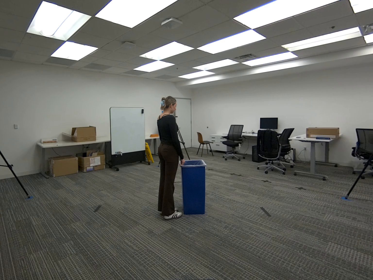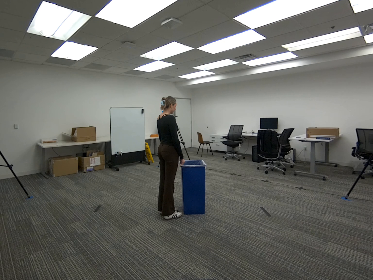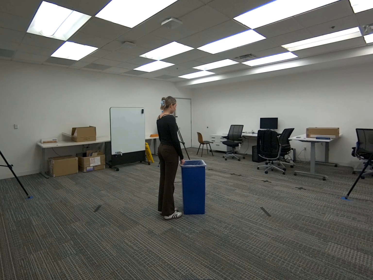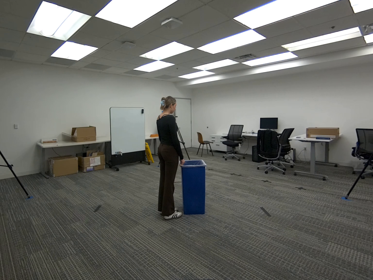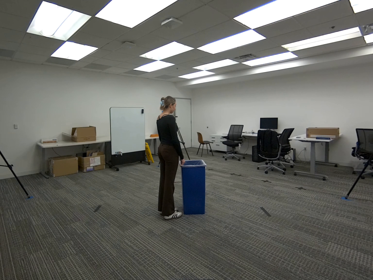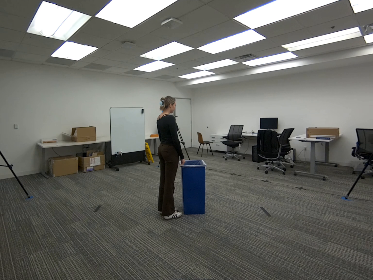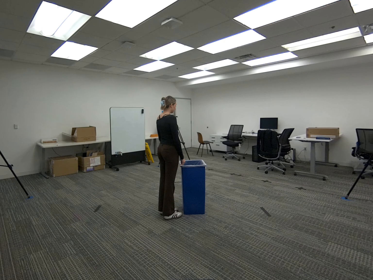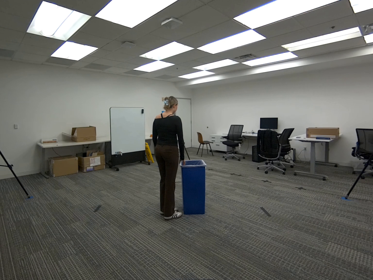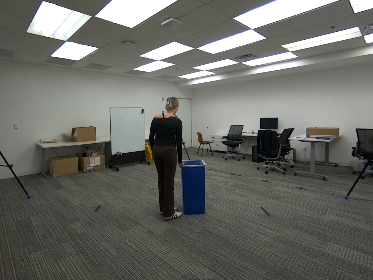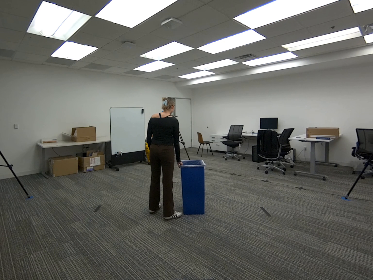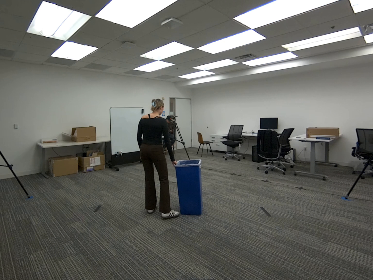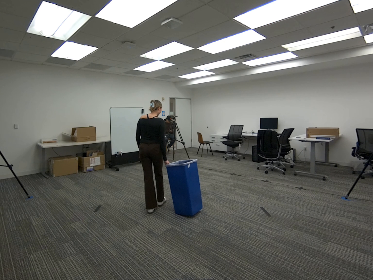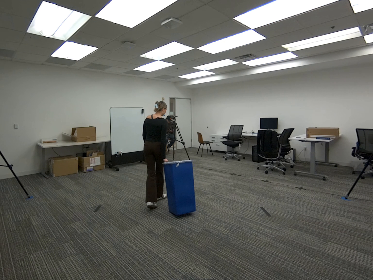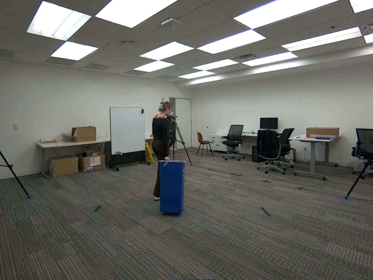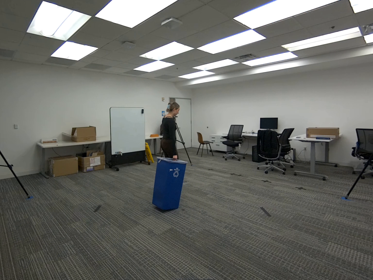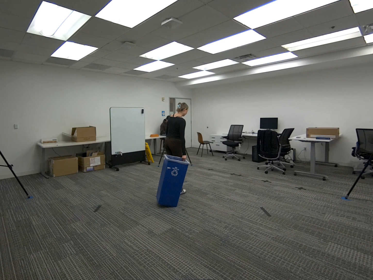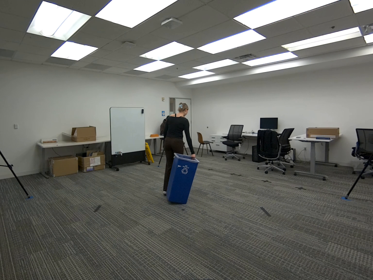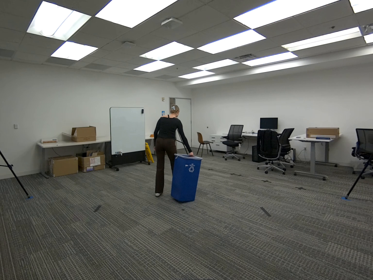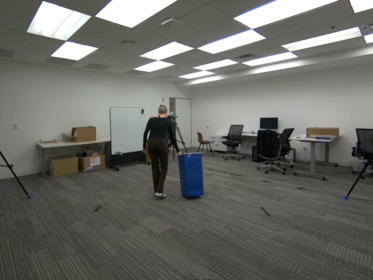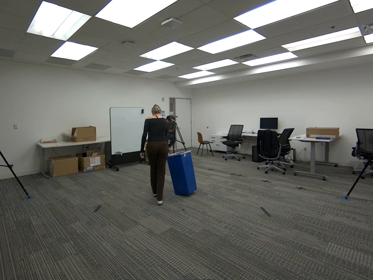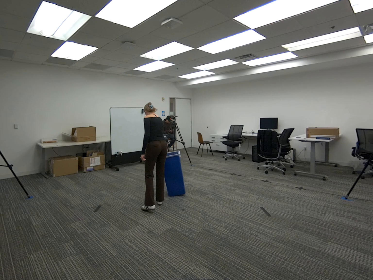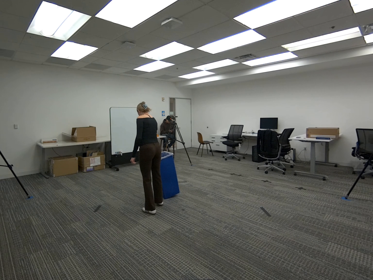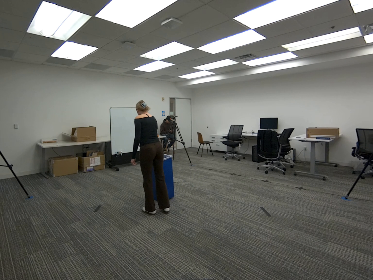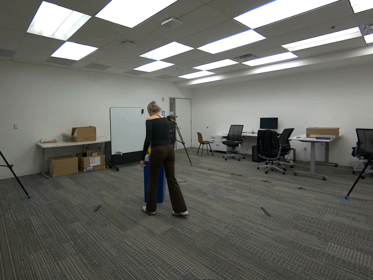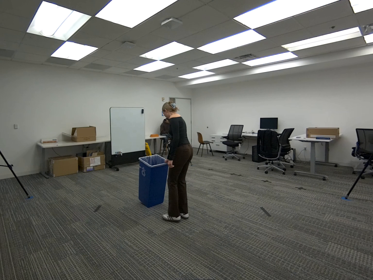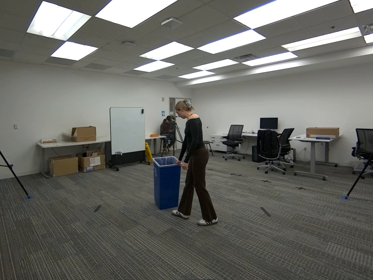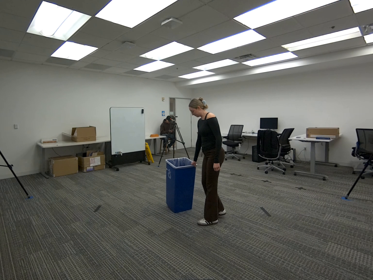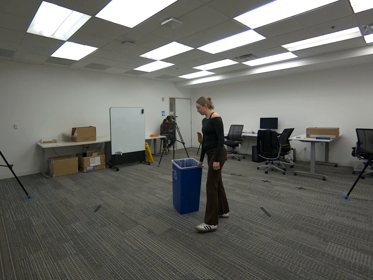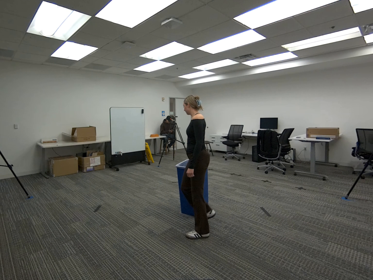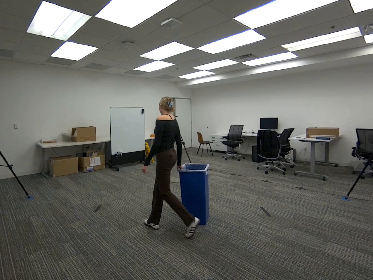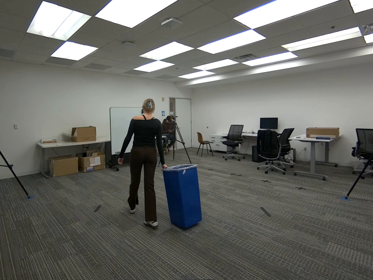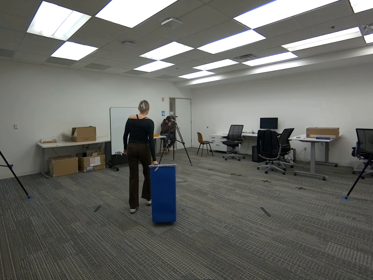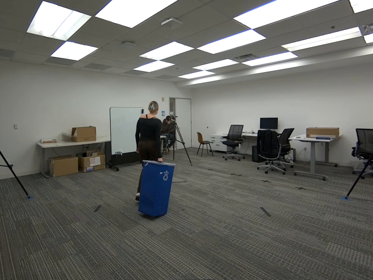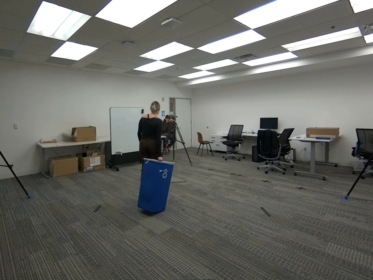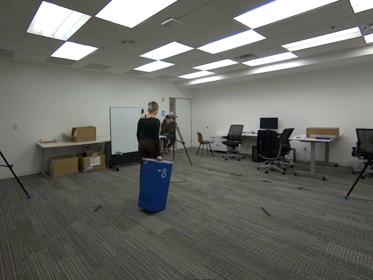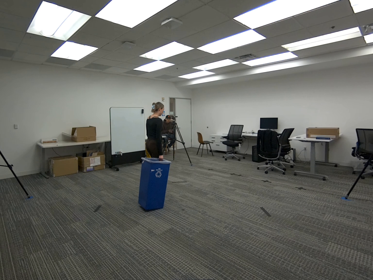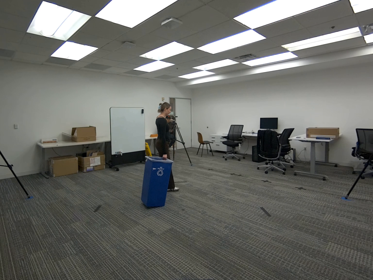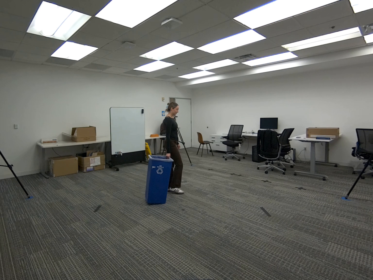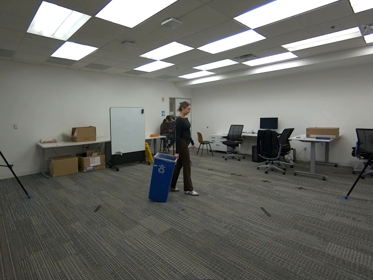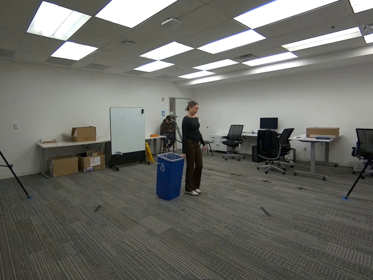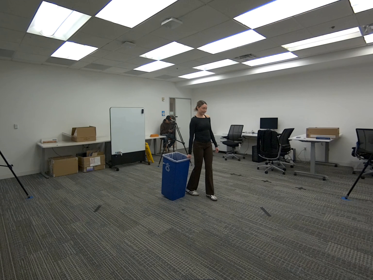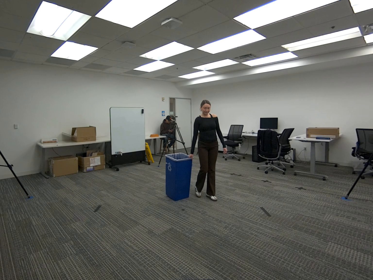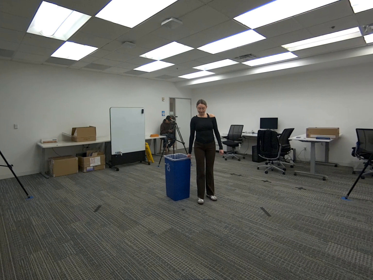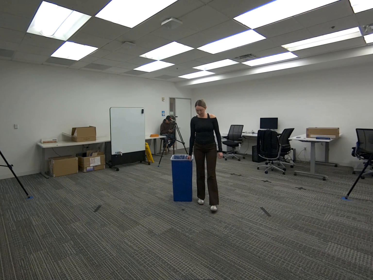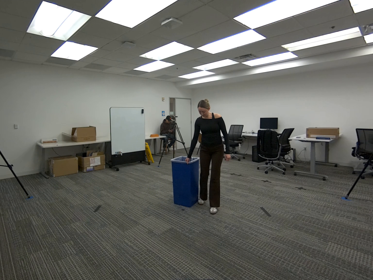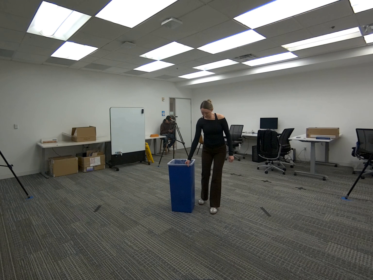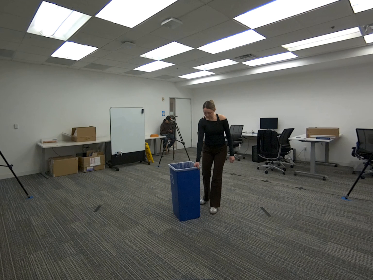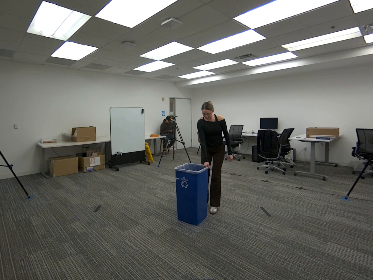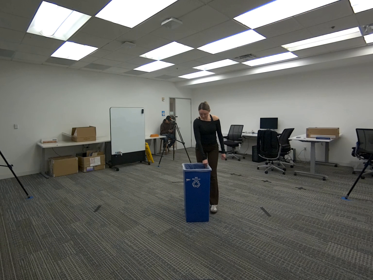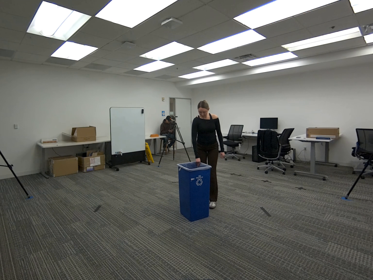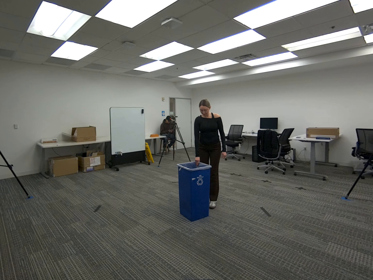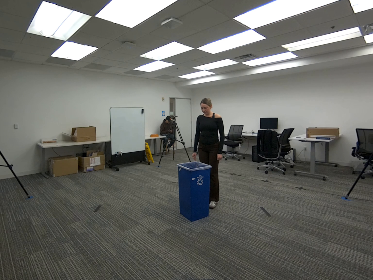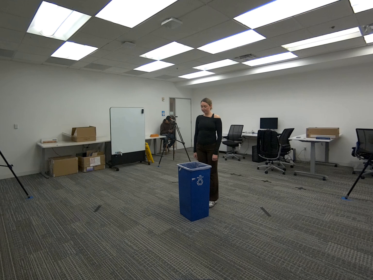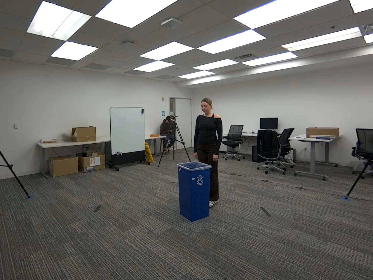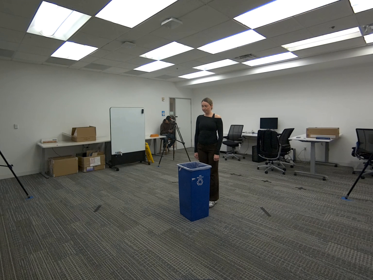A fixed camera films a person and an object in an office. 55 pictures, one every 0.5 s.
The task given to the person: Walk to the blue trash can, grasp it, and drag it continuously within the designated boundary without pausing.
